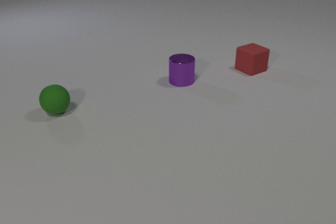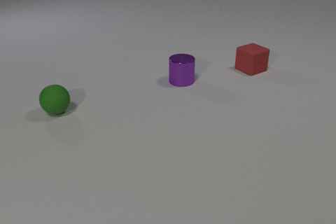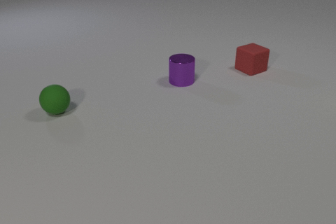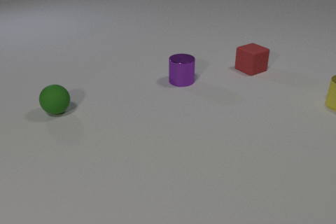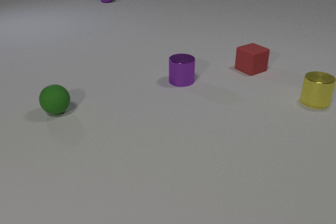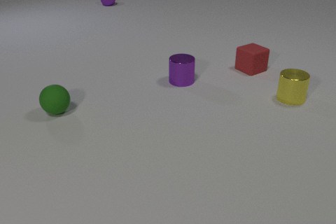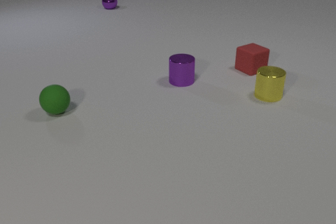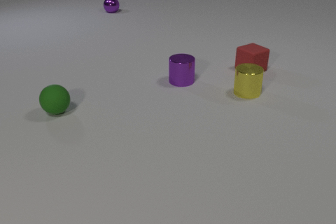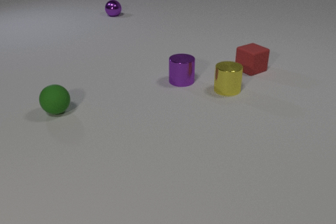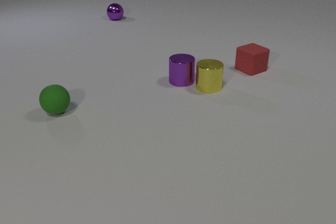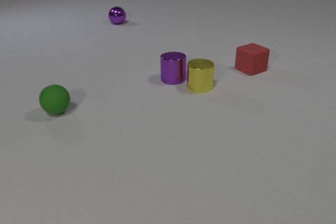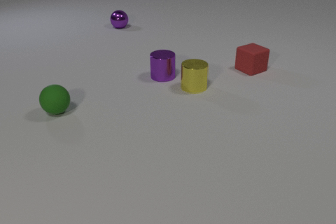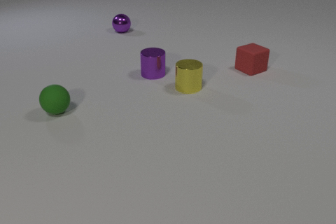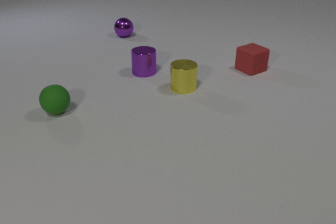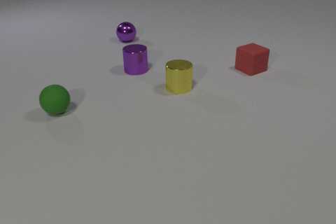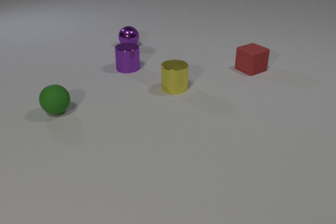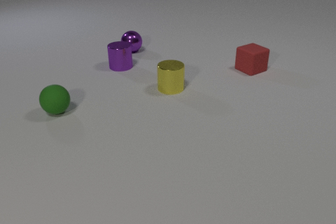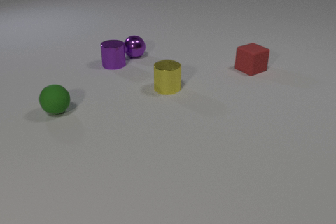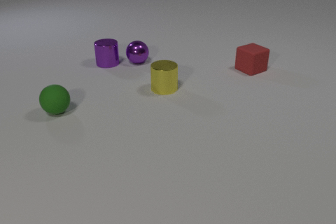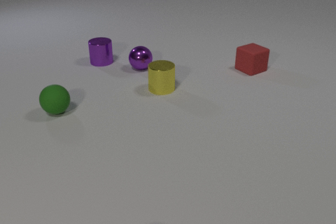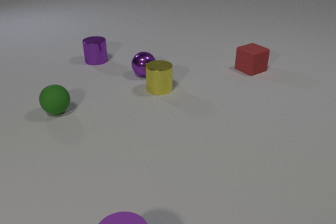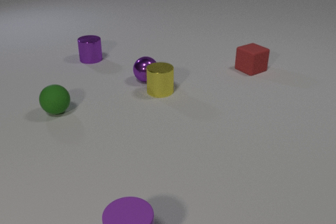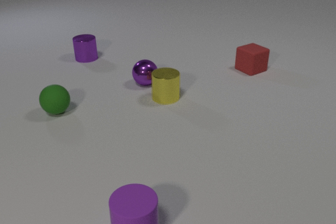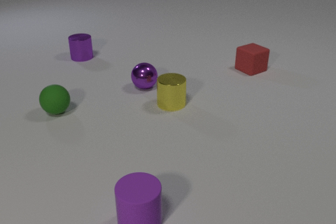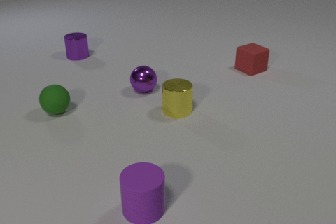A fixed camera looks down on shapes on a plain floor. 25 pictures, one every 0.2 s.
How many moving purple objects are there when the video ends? 3.
What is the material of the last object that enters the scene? rubber.
Are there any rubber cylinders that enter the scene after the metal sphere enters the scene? yes.
0.0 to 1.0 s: The yellow metal cylinder comes in at the right edge, slides to the left. The purple metal sphere comes in at the top edge, rolls toward the camera.
1.0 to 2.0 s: The yellow metal cylinder slides to the left. The purple metal cylinder slides to the left. The purple metal sphere rolls toward the camera. The yellow metal cylinder and the purple metal cylinder collide.
2.0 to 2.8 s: The yellow metal cylinder slides to the left. The purple metal cylinder slides to the left and away from the camera. The purple metal sphere rolls toward the camera.
2.8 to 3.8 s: The yellow metal cylinder slides to the left. The purple metal cylinder slides to the left and away from the camera. The purple metal sphere rolls toward the camera.
3.8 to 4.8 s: The yellow metal cylinder slides toward the camera. The purple metal cylinder slides to the left and away from the camera. The purple metal sphere rolls toward the camera. The purple rubber cylinder comes in at the bottom edge, slides away from the camera. The yellow metal cylinder and the purple metal sphere collide.
